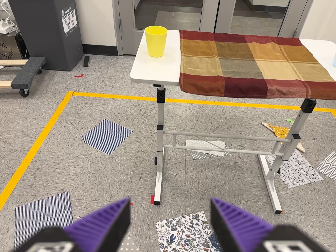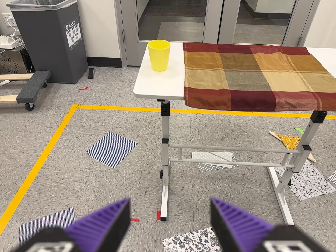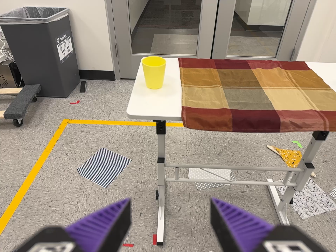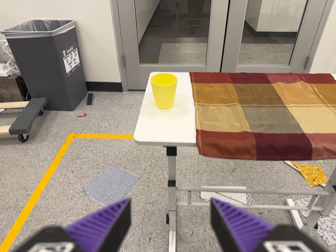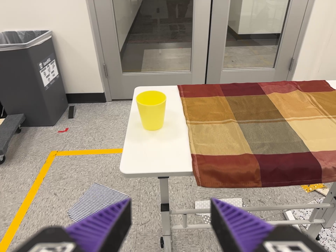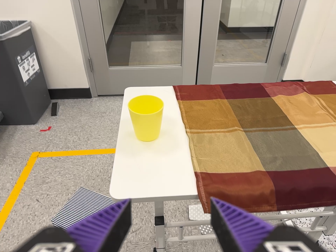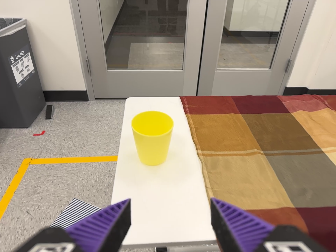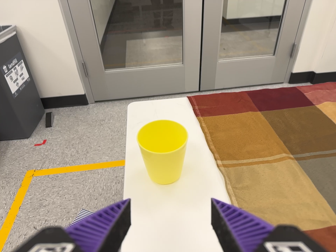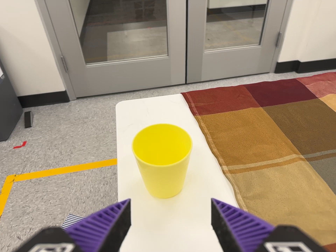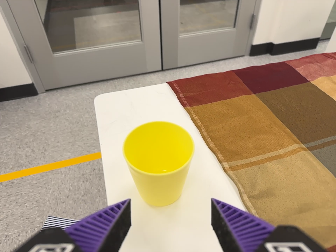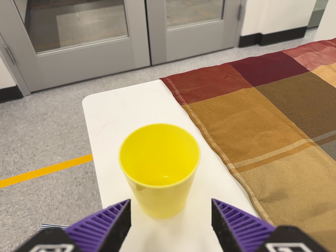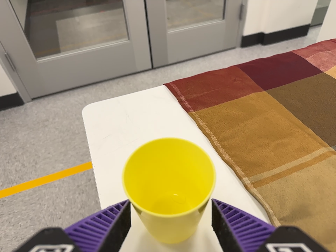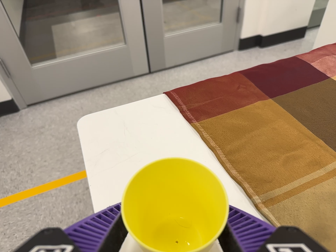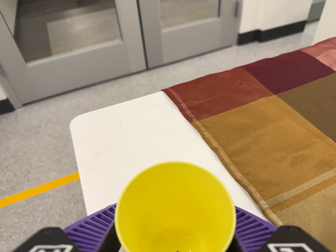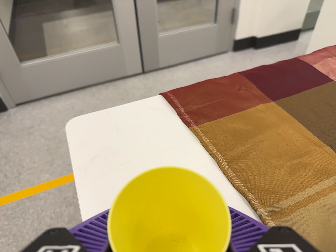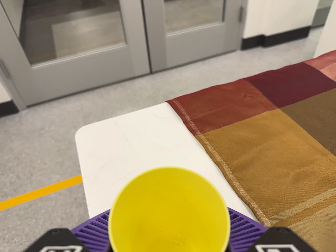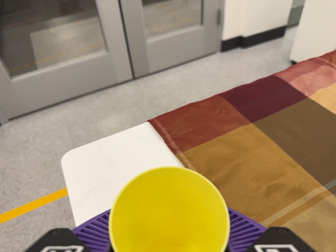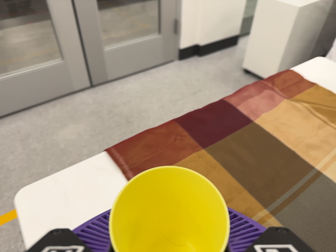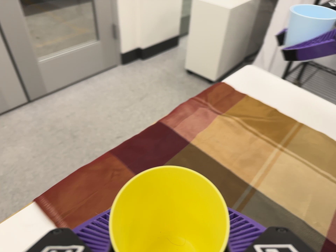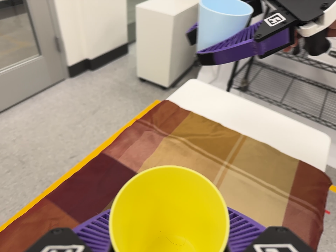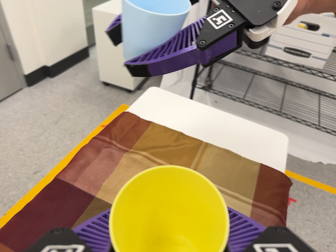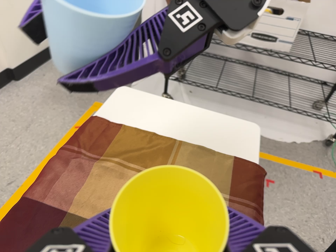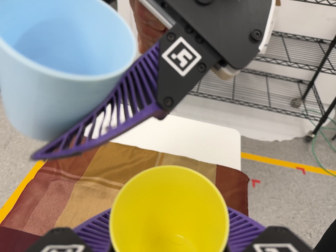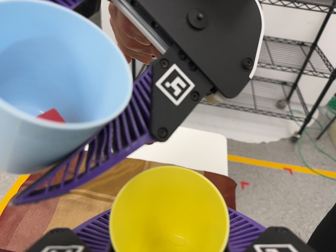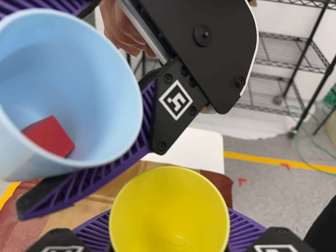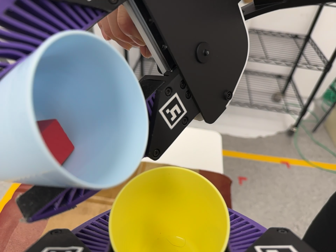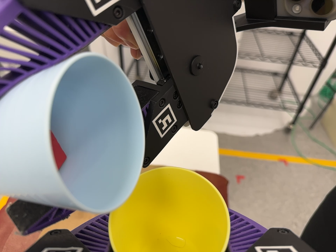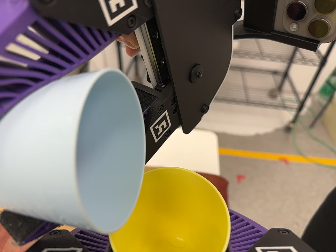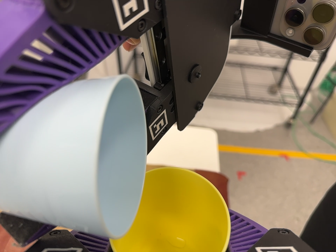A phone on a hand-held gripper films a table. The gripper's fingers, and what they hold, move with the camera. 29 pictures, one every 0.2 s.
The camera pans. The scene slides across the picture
to the left.
The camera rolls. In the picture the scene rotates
counterclockwise.
0.0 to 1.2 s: The camera travels forward and toward the top of its view, about 50 cm, so what stands in front looms larger.
1.2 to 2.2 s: The camera pans to its right by about 10 degrees. It travels forward, about 24 cm, so what stands in front looms larger. It rolls about its line of sight by about 15 degrees, and the scene rotates counterclockwise.
2.2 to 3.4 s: The scene slides to the left, as the camera pans about 10 degrees to its right. It travels toward the top of its view, about 10 cm, so close, fixed things drift downward.
3.4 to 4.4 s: The camera pans to its right by about 35 degrees. It travels toward the top of its view, to its right and forward, about 24 cm, so close, fixed things drift downward. It rolls about its line of sight by about 25 degrees, and the scene rotates counterclockwise.
4.4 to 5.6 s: The camera shifts only a little, or ends up much as it began.
The film runs forward here.
